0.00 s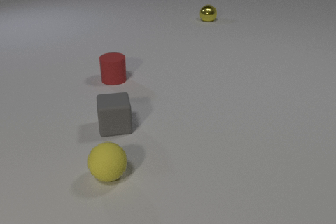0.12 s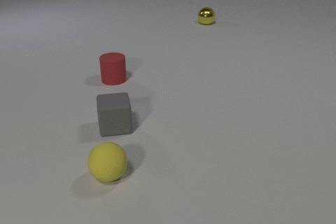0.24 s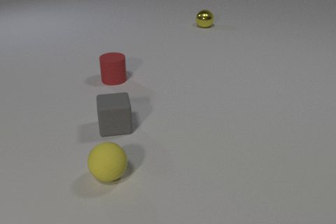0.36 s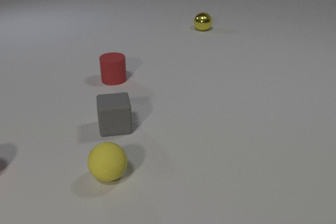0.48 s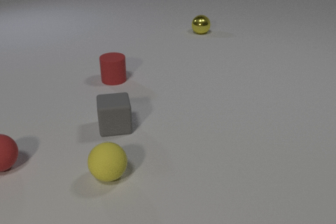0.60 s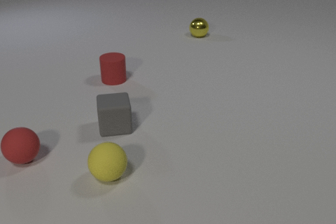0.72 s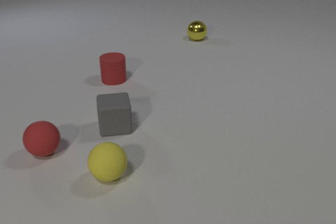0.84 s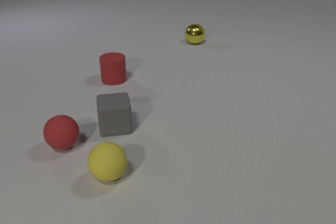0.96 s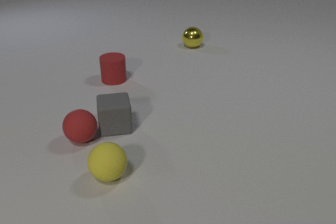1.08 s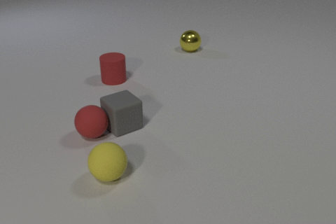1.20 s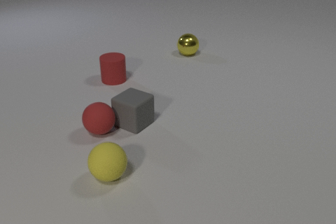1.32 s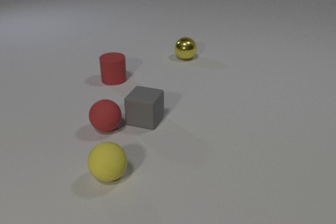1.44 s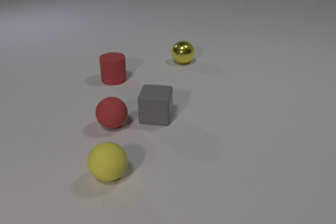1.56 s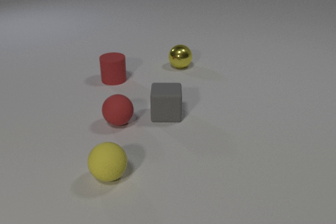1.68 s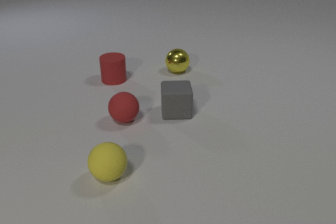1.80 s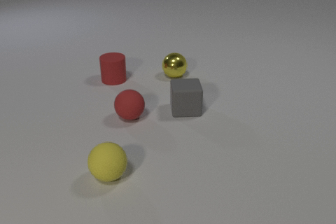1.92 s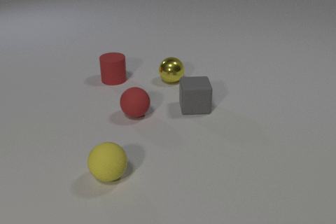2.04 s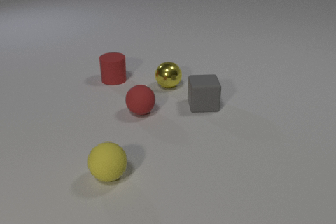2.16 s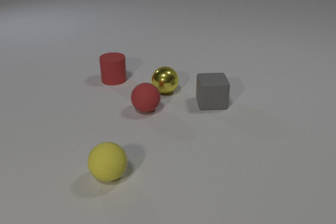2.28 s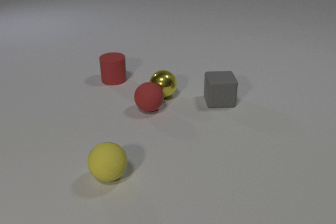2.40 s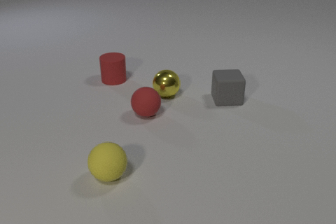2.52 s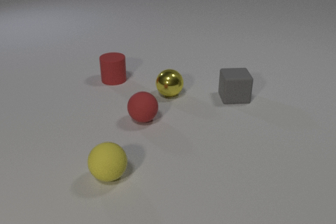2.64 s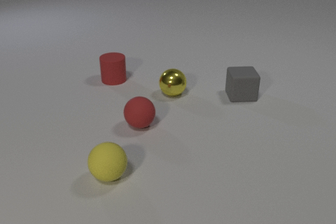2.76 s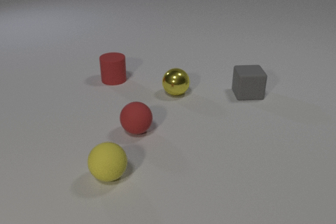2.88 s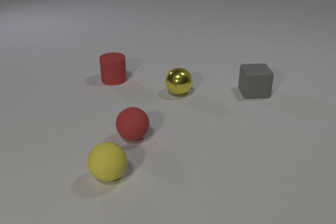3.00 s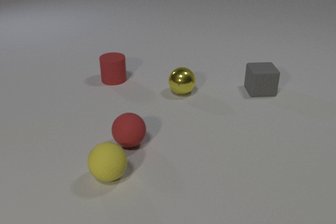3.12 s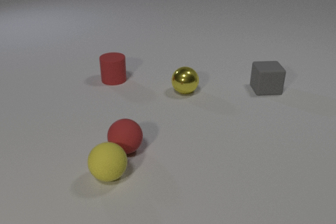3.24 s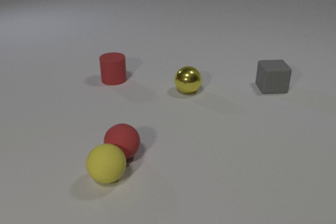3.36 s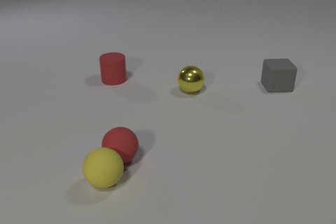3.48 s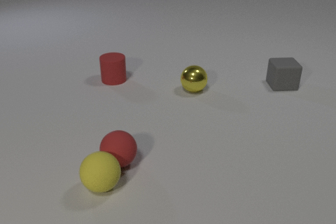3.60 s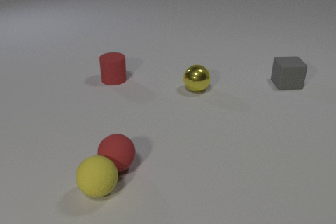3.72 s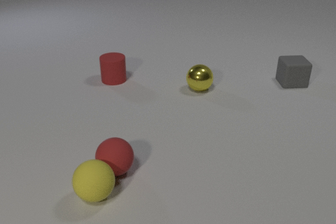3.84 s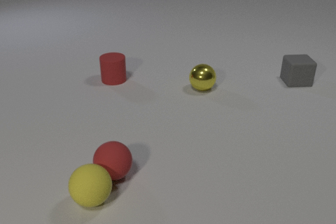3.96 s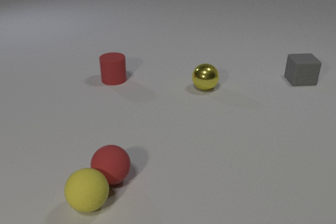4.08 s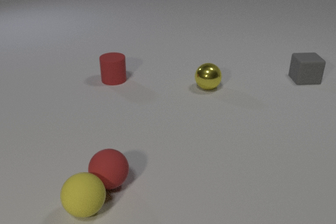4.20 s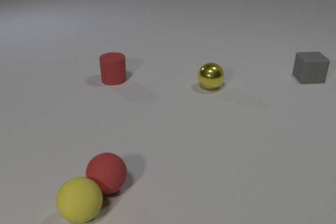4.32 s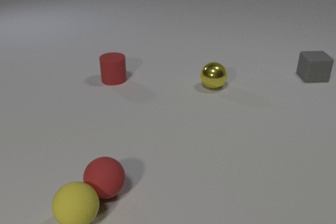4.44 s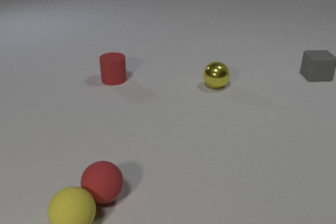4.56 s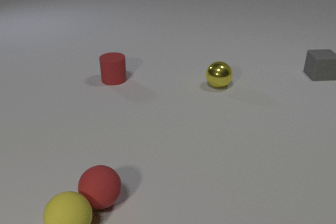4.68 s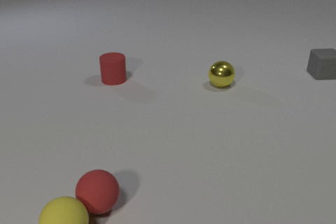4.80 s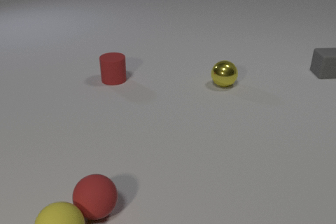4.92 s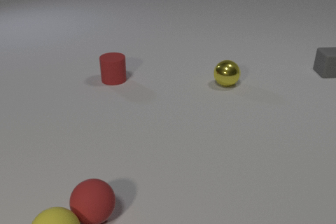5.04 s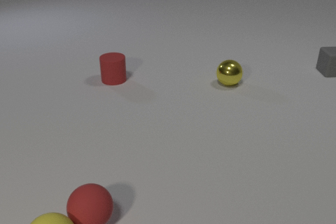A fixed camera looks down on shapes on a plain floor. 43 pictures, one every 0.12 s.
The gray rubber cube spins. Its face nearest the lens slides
to the right.
The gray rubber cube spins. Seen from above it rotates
counterclockwise.
0.00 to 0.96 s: The red rubber sphere comes in at the left edge, rolls to the right. The yellow metal sphere rolls toward the camera. The red rubber sphere and the gray rubber cube collide.
0.96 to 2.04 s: The red rubber sphere rolls to the right and away from the camera. The gray rubber cube slides to the right and away from the camera, spins counterclockwise seen from above by about 75 degrees, its near face sliding to the right. The yellow metal sphere rolls toward the camera.
2.04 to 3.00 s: The red rubber sphere rolls toward the camera. The gray rubber cube slides to the right and away from the camera. The yellow metal sphere rolls to the right and toward the camera. The red rubber sphere and the yellow metal sphere collide.
3.00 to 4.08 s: The red rubber sphere rolls toward the camera. The gray rubber cube slides to the right and away from the camera. The yellow metal sphere rolls to the right and away from the camera. The yellow rubber sphere rolls toward the camera and to the left. The red rubber sphere and the yellow rubber sphere collide.
4.08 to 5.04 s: The red rubber sphere rolls toward the camera. The gray rubber cube slides away from the camera and to the right. The yellow metal sphere rolls to the right and away from the camera. The yellow rubber sphere rolls toward the camera and to the left.
What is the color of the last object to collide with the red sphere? yellow.
How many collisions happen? 3.
How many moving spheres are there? 3.
